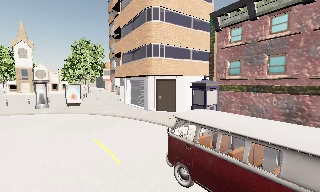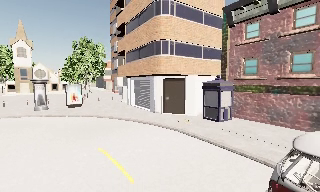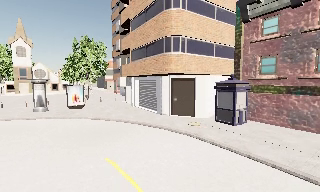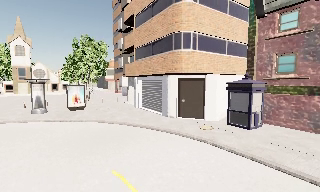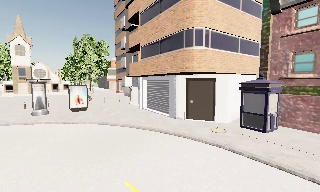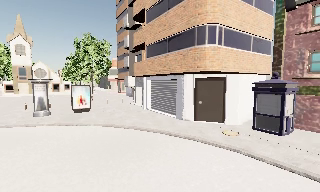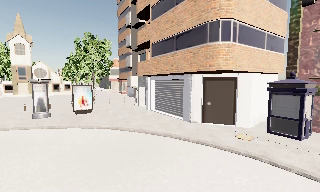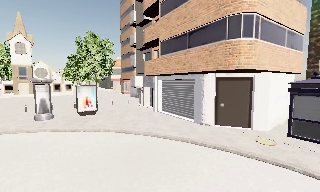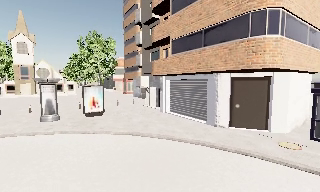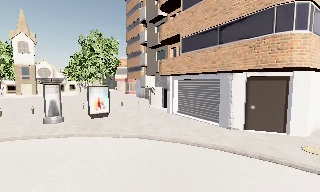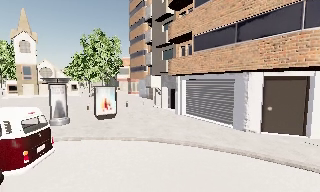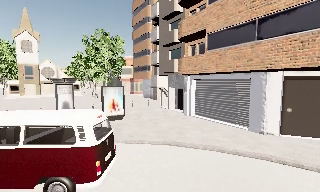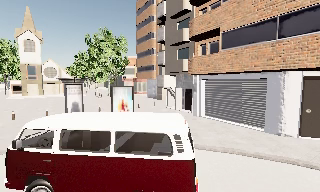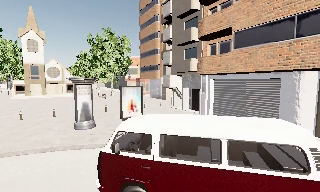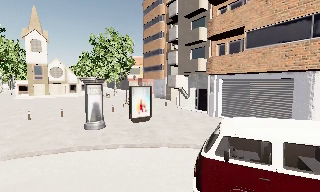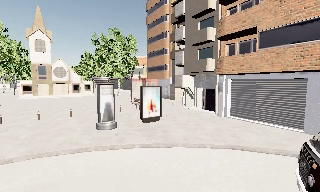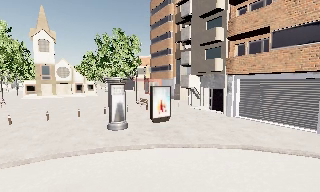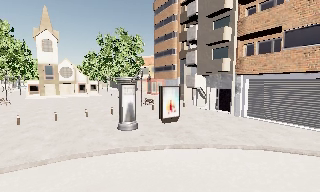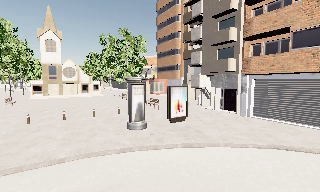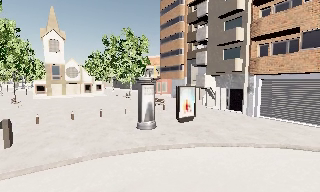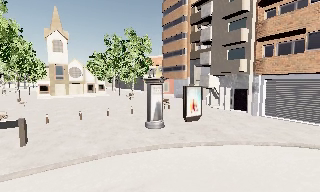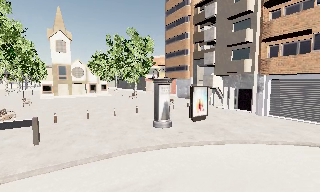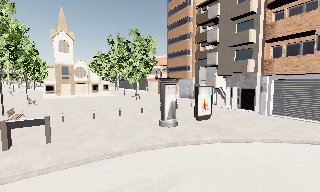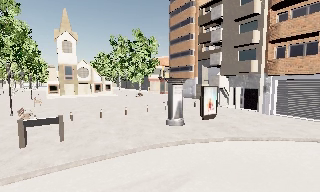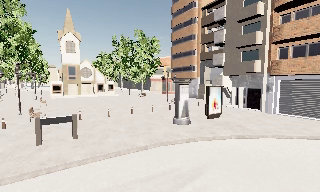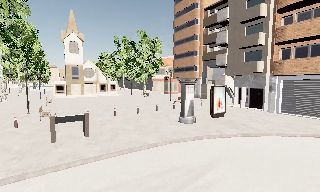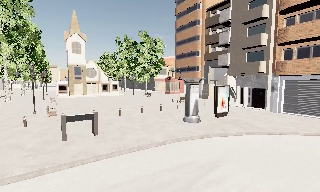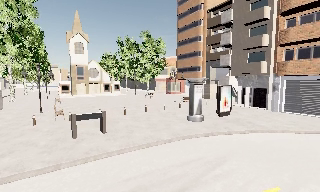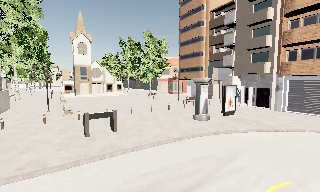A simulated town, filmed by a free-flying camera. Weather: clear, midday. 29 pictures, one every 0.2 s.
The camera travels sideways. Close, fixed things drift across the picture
to the right.
0.0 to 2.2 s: The camera travels forward and to its left, about 9 m, so what stands in front looms larger.
2.2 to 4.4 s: The camera travels to its left, about 6 m, so close, fixed things drift to the right.
4.4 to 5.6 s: The camera travels to its left and backward, about 3 m, so close, fixed things drift to the right.
The film runs backward here.
